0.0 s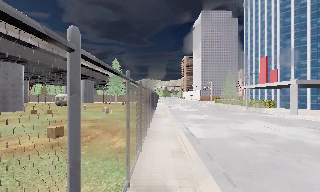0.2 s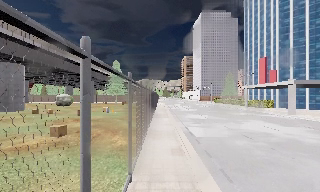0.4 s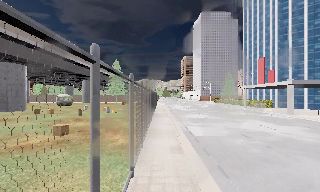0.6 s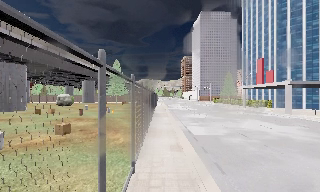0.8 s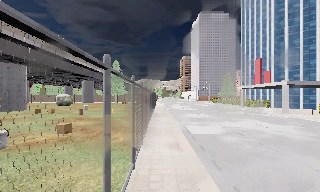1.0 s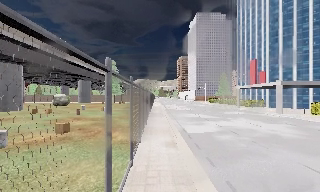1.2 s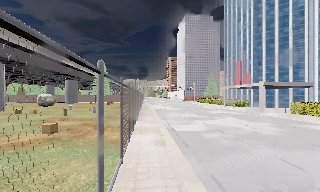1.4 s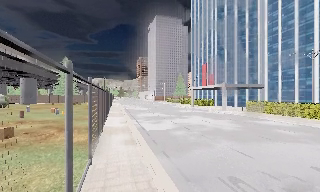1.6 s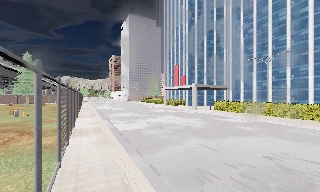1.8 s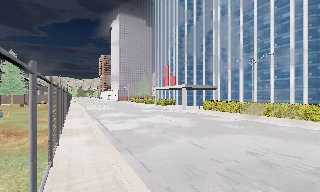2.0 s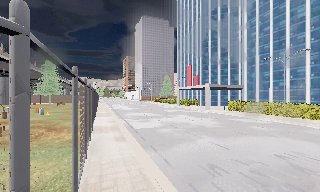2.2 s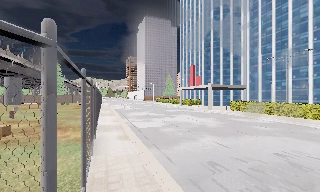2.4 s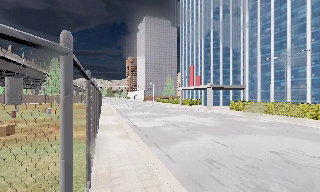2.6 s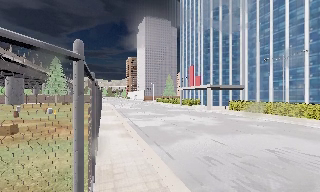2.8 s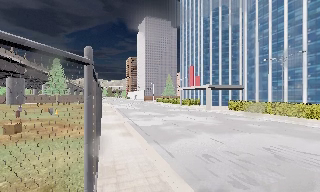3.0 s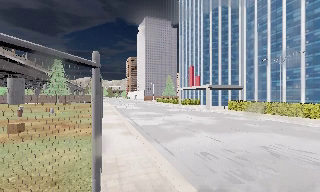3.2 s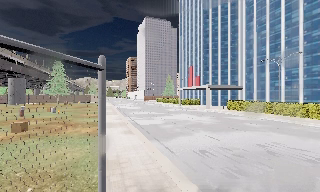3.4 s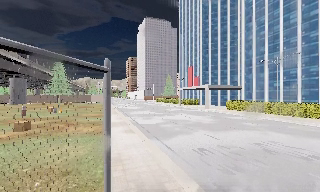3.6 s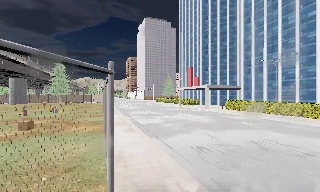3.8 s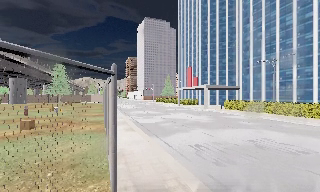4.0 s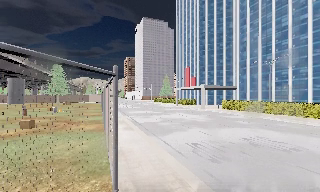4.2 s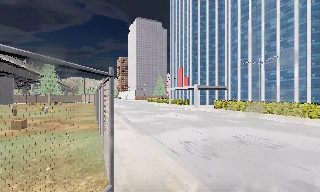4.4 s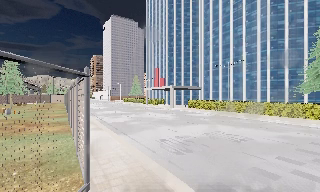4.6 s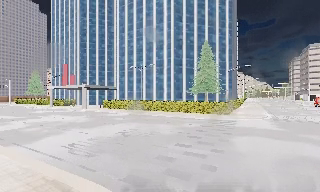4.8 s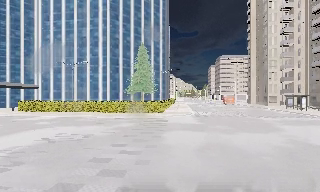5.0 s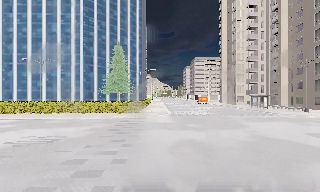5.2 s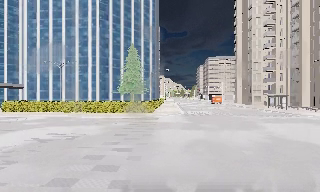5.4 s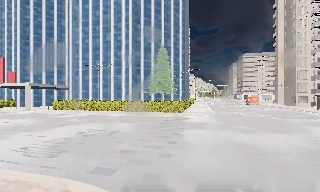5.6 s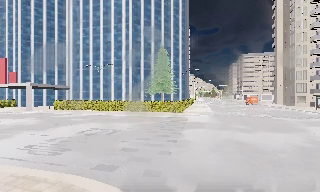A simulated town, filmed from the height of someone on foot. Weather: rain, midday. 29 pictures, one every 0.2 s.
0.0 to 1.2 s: The camera travels backward, about 1.5 m, so what stands in front gets smaller.
1.2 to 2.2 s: The scene slides to the left, as the camera pans about 15 degrees to its right. It travels backward, about 1.5 m, so what stands in front gets smaller.
2.2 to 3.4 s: The camera travels backward, about 1.5 m, so what stands in front gets smaller.
3.4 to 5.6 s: The camera swings to its right by about 55 degrees, and the scene slides to the left. It travels backward, about 3 m.
The film runs backward here.
